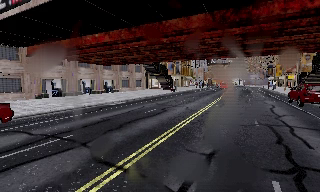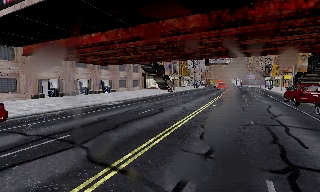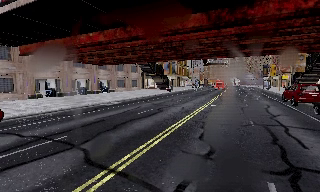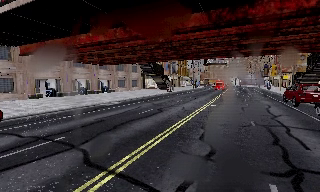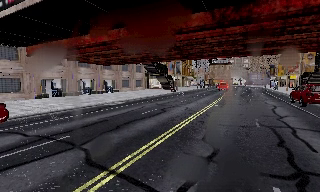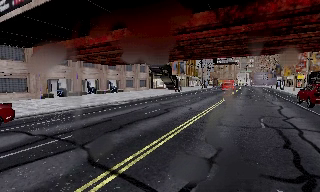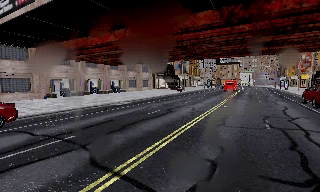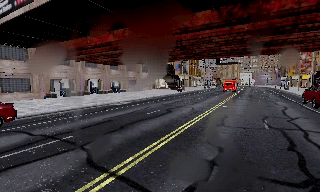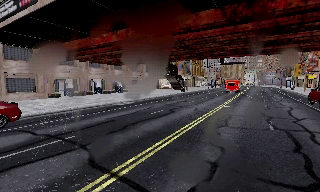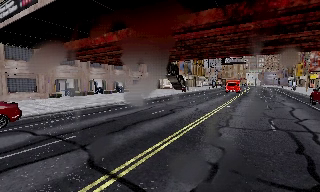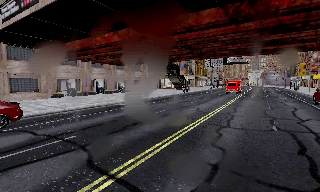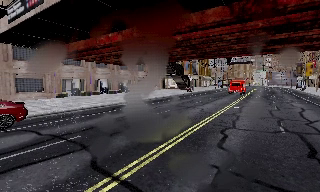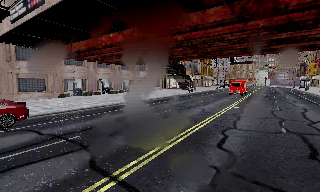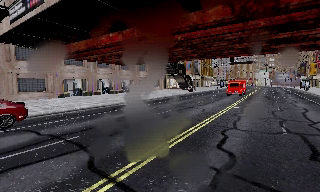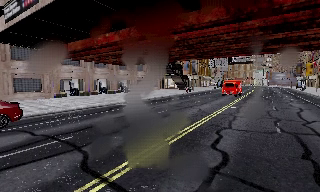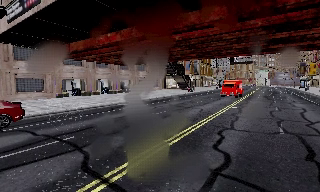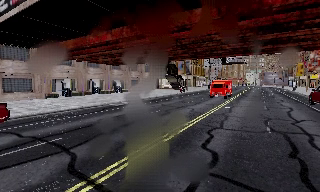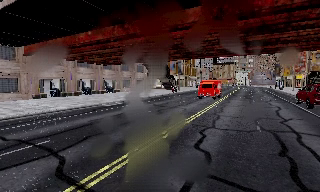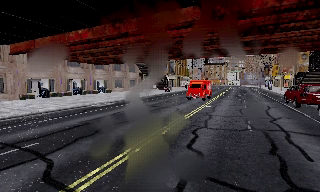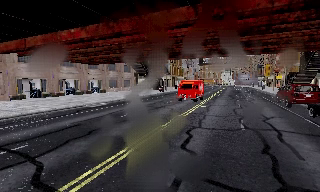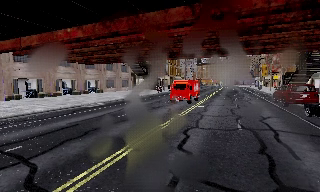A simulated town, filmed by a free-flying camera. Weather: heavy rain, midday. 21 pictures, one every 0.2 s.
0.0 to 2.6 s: The camera travels forward, about 1 m, so what stands in front looms larger.
2.6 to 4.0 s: The camera swings to its right by about 10 degrees, and the scene slides to the left.
The film runs forward here.
